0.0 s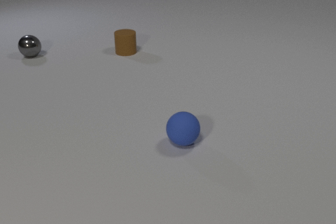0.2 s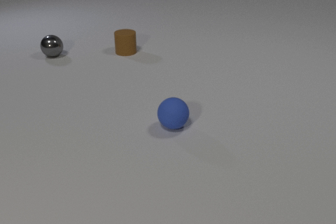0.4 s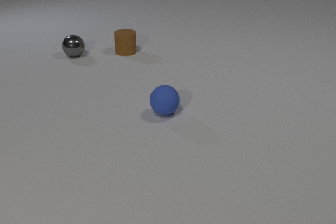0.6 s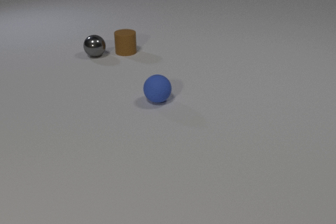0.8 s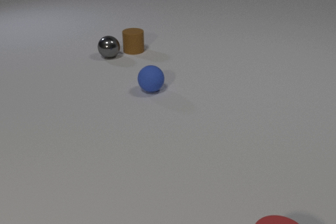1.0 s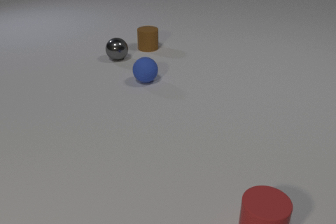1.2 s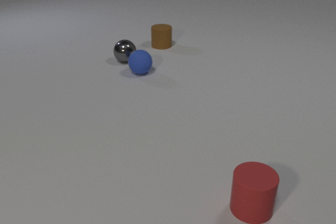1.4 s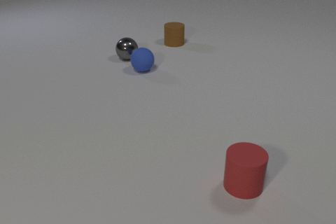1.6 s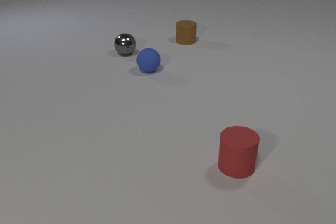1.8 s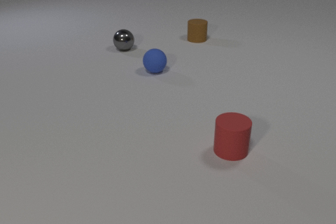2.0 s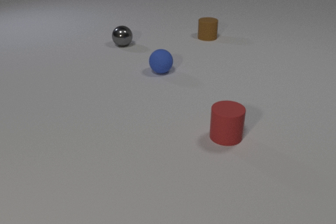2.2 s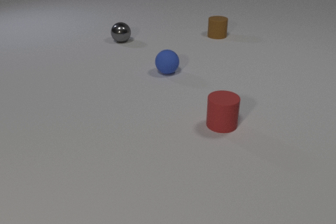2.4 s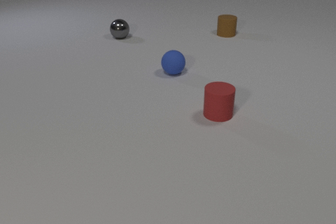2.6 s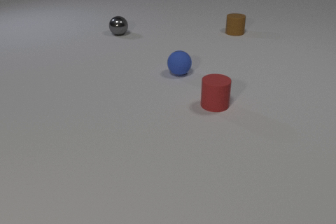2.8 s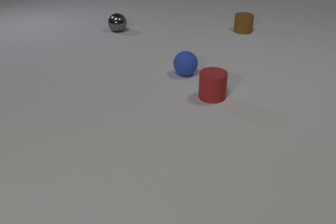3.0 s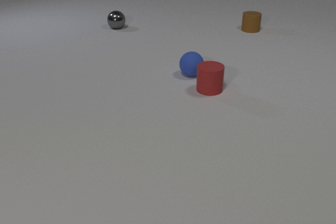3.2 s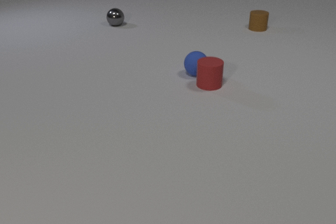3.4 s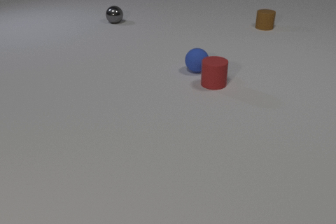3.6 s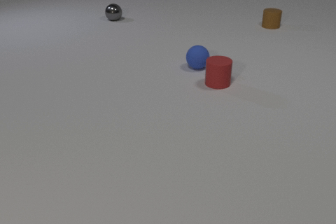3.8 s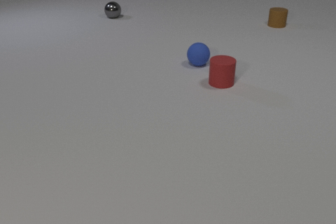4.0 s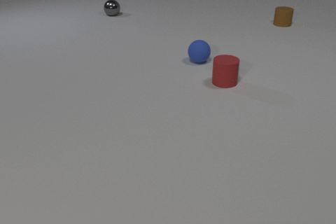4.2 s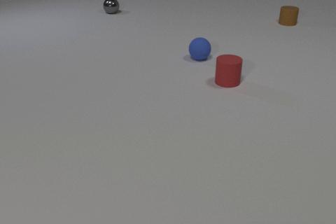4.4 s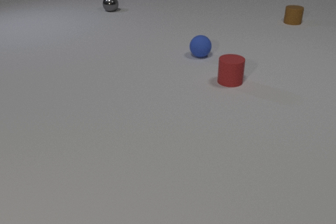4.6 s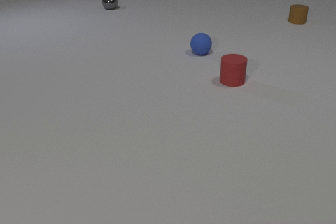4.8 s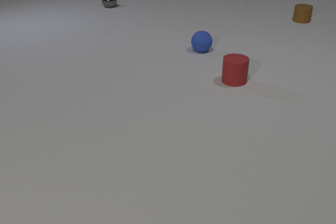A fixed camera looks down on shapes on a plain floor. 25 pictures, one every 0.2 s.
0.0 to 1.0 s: The gray metal sphere rolls to the right. The brown rubber cylinder slides to the right and away from the camera. The blue rubber sphere rolls away from the camera. The red rubber cylinder comes in at the bottom edge, slides away from the camera. The gray metal sphere and the brown rubber cylinder collide.
1.0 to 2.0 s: The gray metal sphere rolls away from the camera. The brown rubber cylinder slides to the right and away from the camera. The blue rubber sphere rolls away from the camera and to the right. The red rubber cylinder slides away from the camera. The gray metal sphere and the blue rubber sphere collide.
2.0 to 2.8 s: The gray metal sphere rolls away from the camera. The brown rubber cylinder slides to the right and away from the camera. The blue rubber sphere rolls to the right. The red rubber cylinder slides away from the camera.
2.8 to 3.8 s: The gray metal sphere rolls away from the camera. The brown rubber cylinder slides to the right and away from the camera. The blue rubber sphere rolls away from the camera and to the right. The red rubber cylinder slides away from the camera. The blue rubber sphere and the red rubber cylinder collide.
3.8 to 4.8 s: The gray metal sphere rolls away from the camera. The brown rubber cylinder slides to the right and away from the camera. The blue rubber sphere rolls away from the camera. The red rubber cylinder slides to the right and away from the camera.
How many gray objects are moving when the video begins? 1.
How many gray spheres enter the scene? 0.
What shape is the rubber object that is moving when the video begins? sphere.
